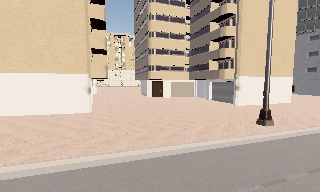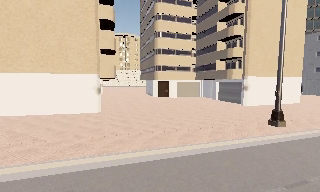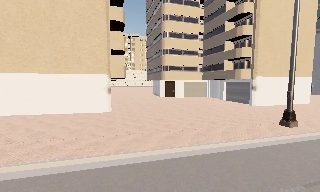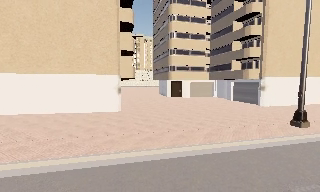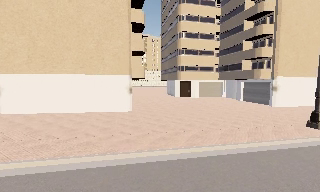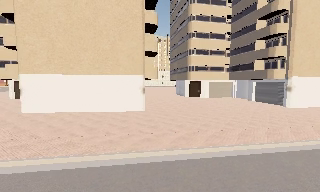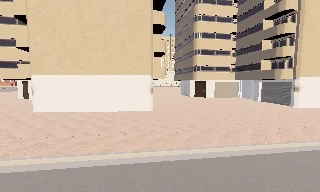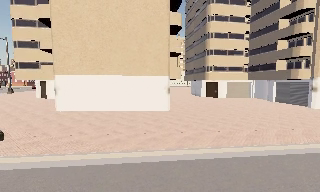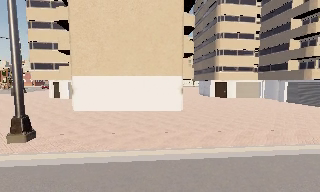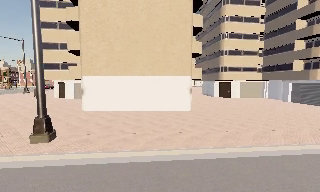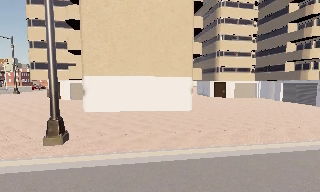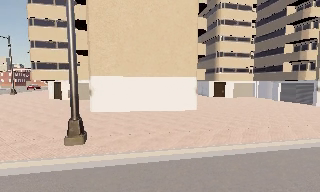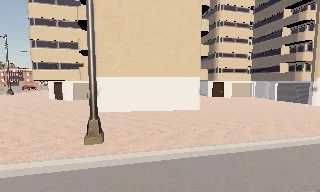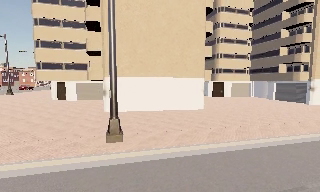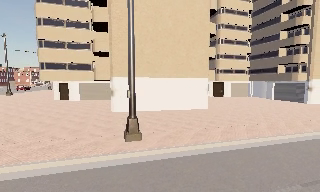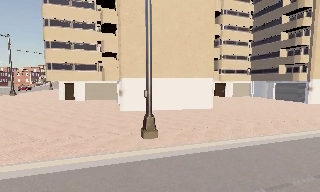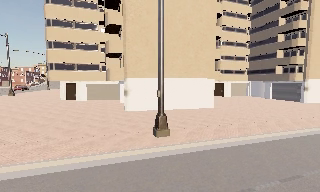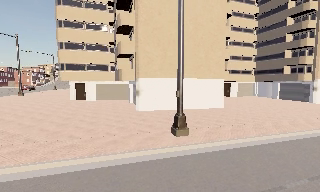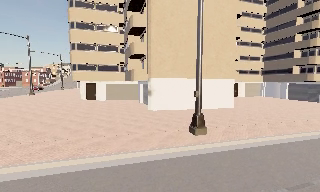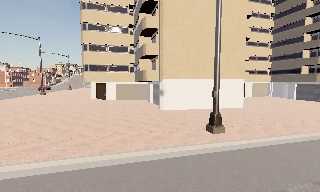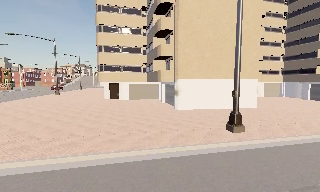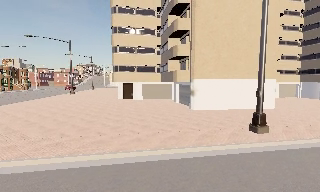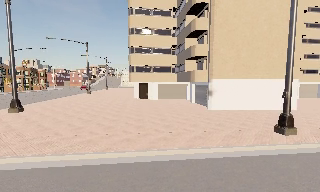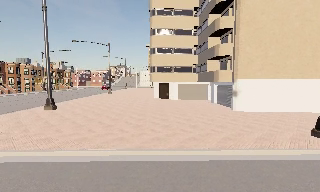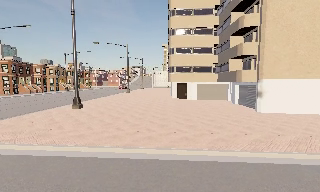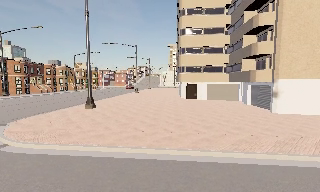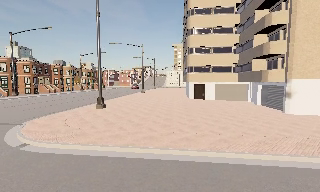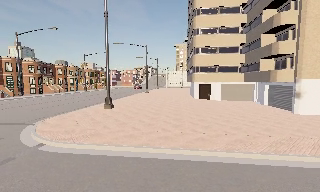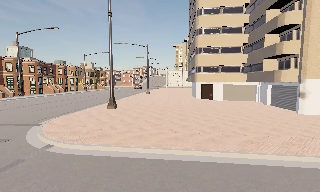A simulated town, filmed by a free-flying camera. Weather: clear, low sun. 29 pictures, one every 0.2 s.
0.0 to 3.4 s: The camera travels to its left, about 13 m, so close, fixed things drift to the right. It gains speed.
3.4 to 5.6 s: The scene slides to the right, as the camera pans about 25 degrees to its left. It travels to its left, about 8 m, so close, fixed things drift to the right.
The film runs forward here.
